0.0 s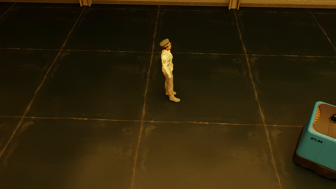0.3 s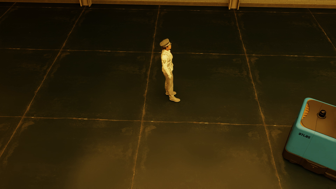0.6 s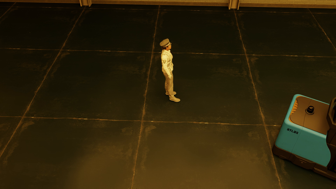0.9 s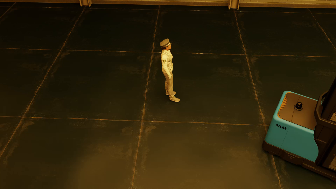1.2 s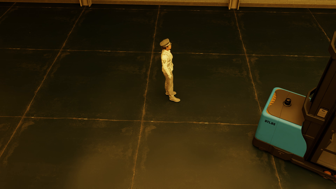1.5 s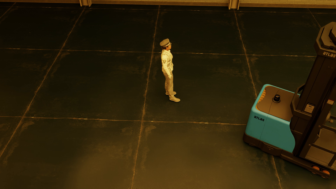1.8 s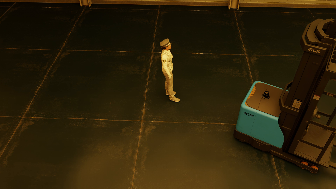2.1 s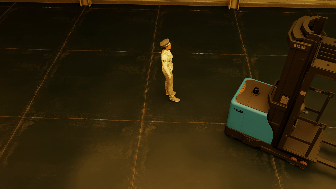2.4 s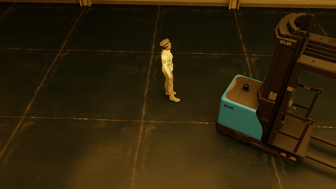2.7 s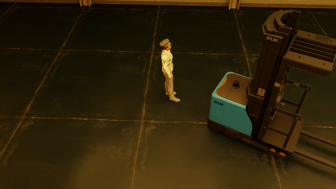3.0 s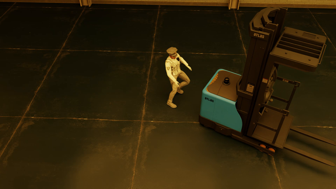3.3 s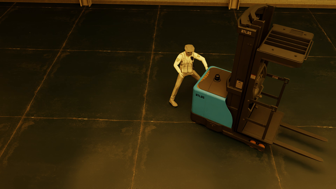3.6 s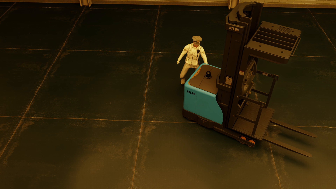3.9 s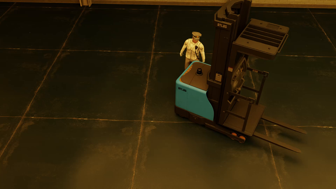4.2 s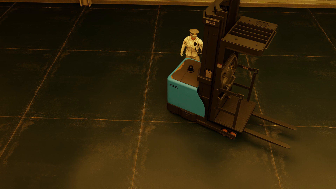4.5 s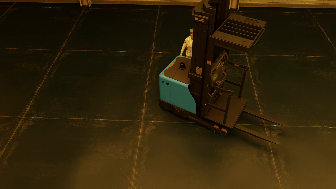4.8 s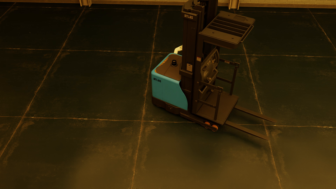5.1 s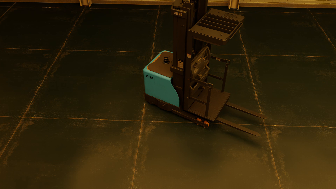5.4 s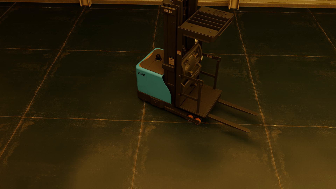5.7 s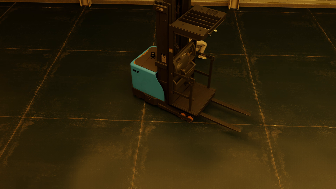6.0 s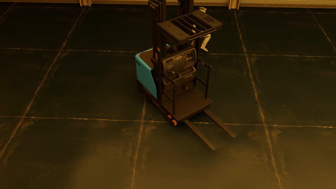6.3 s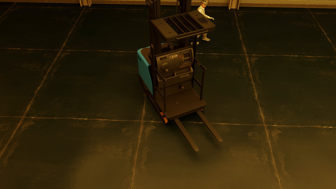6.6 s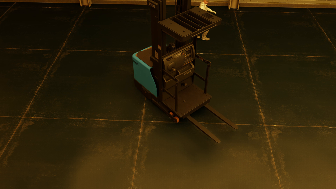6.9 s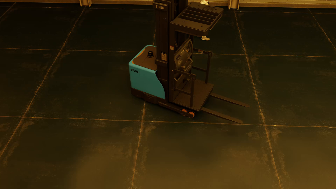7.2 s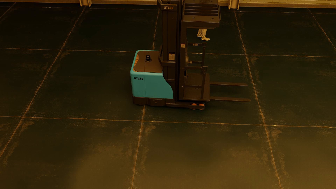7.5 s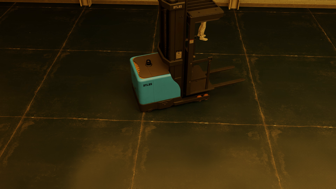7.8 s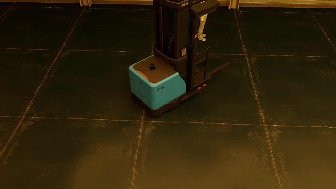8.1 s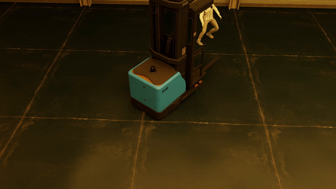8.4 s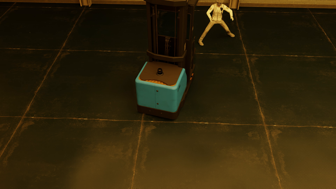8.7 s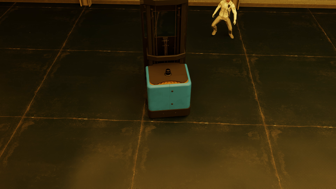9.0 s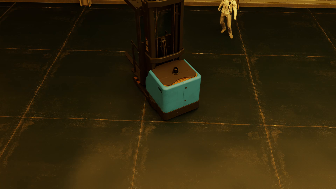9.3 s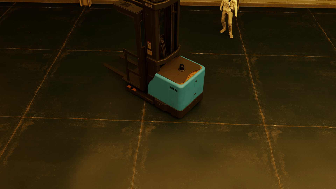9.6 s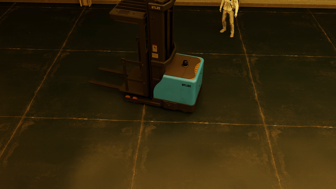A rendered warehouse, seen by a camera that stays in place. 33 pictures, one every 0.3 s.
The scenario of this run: Near miss between a forklift and a person.
